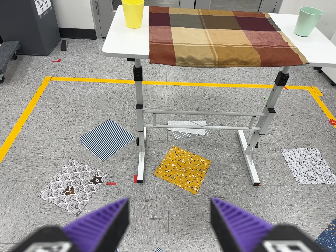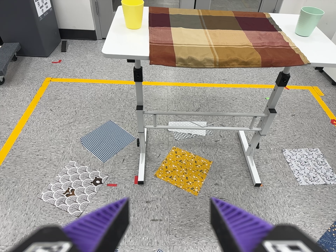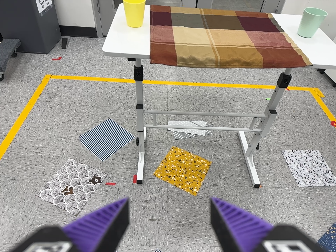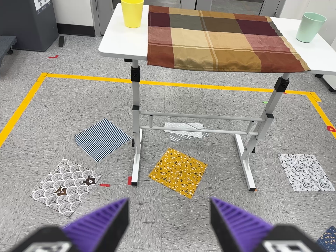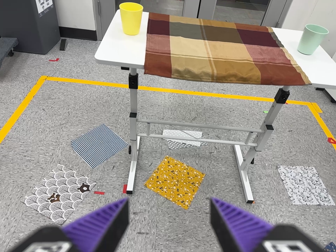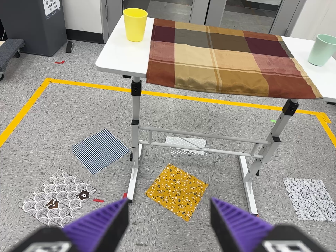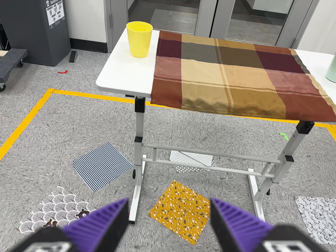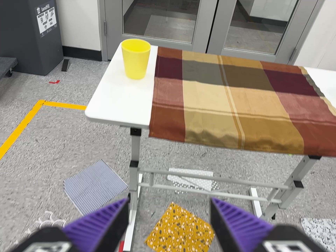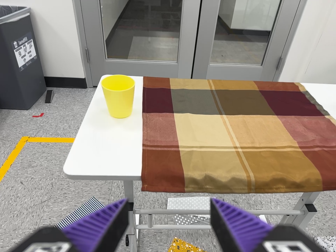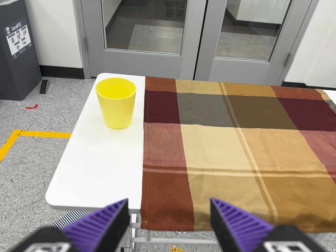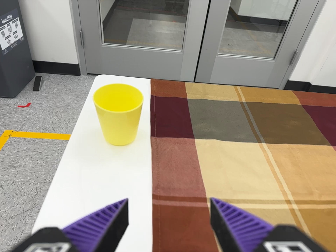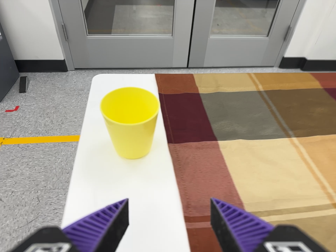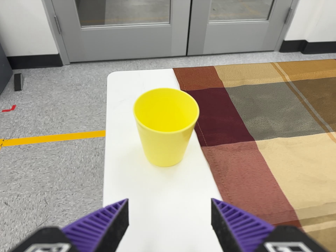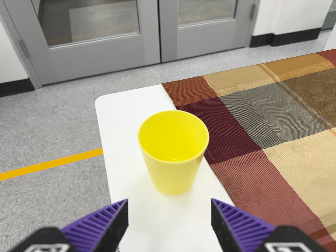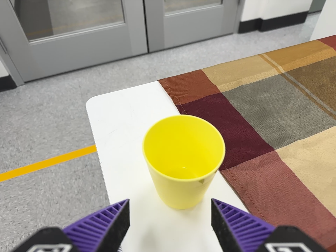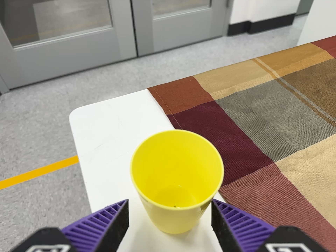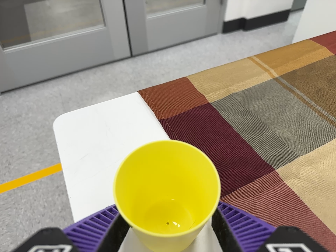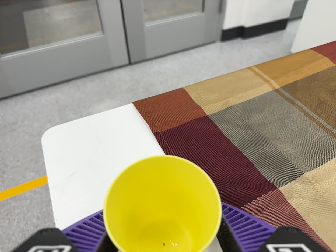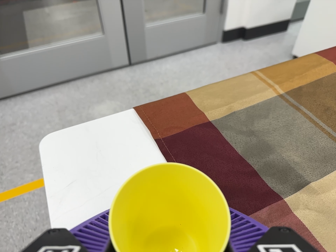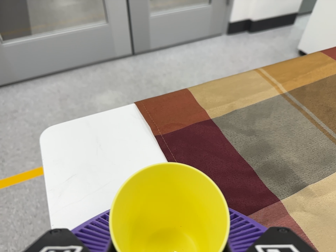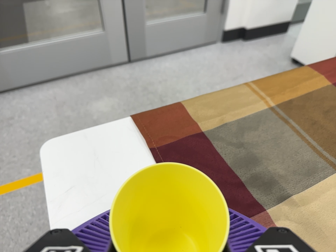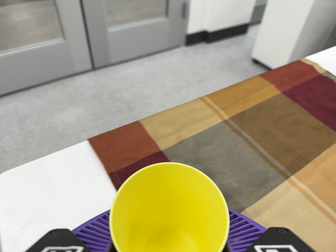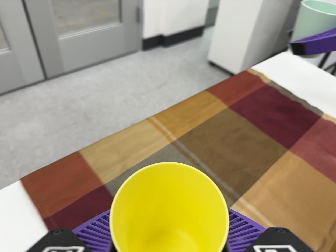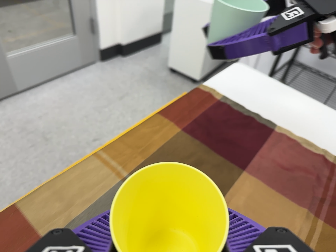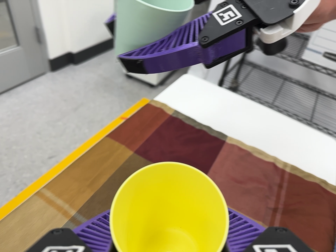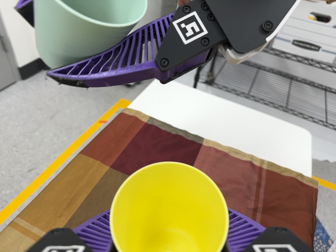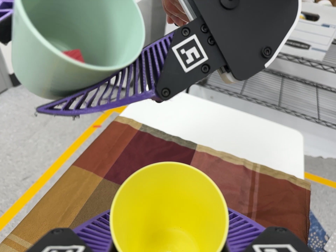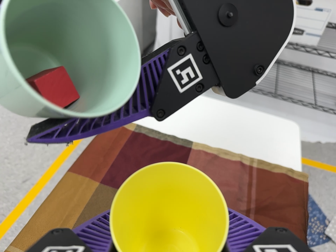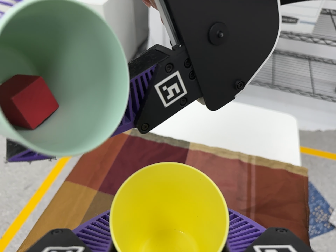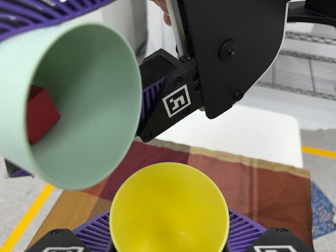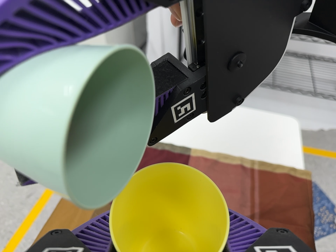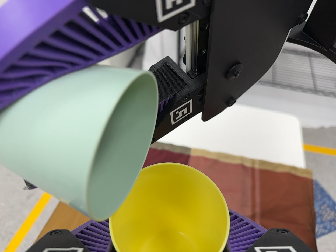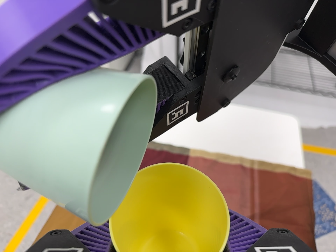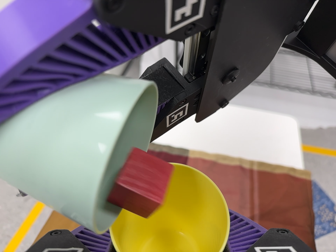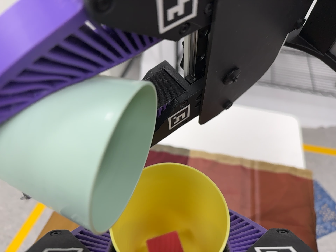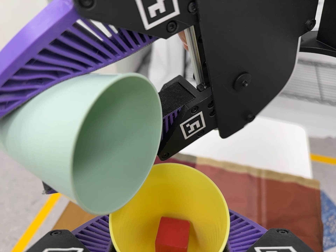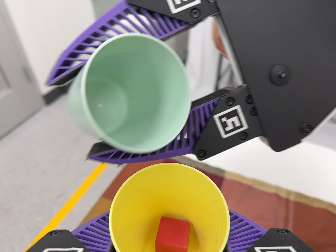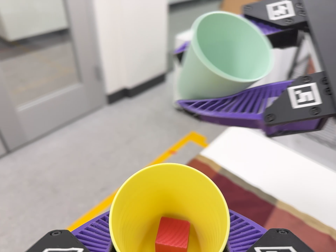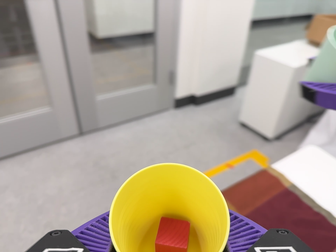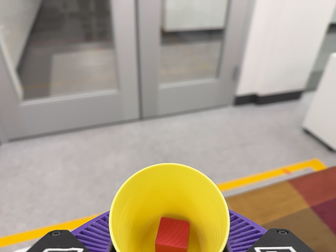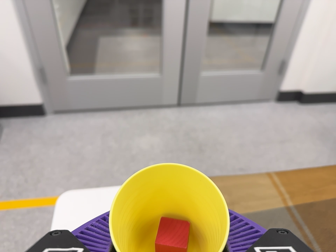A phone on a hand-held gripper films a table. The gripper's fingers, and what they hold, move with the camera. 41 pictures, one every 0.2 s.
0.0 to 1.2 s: The camera travels forward and toward the top of its view, about 18 cm, so what stands in front looms larger.
1.2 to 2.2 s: The camera travels forward and toward the top of its view, about 50 cm, so what stands in front looms larger. It rolls about its line of sight by about 10 degrees, and the scene rotates counterclockwise.
2.2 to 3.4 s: The camera pans to its right by about 10 degrees. It travels forward, toward the top of its view and to its left, about 20 cm, so what stands in front looms larger. It rolls about its line of sight by about 15 degrees, and the scene rotates counterclockwise.
3.4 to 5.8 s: The camera pans to its right by about 35 degrees. It travels toward the top of its view and to its right, about 28 cm, so close, fixed things drift downward. It rolls about its line of sight by about 35 degrees, and the scene rotates counterclockwise.
5.8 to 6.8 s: The camera keeps its place and its aim.
6.8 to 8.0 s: The scene slides to the right, as the camera pans about 50 degrees to its left. It travels to its left, toward the bottom of its view and backward, about 22 cm, so close, fixed things drift to the right. Its aim tips toward the top of its view by about 10 degrees. It rolls about its line of sight by about 45 degrees, and the scene rotates clockwise.
The film runs forward here.
